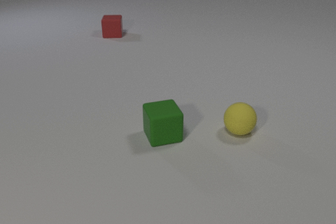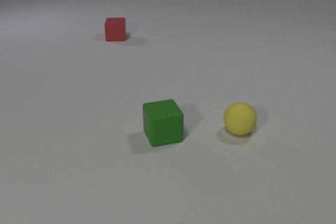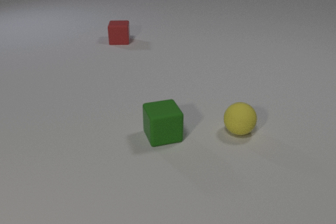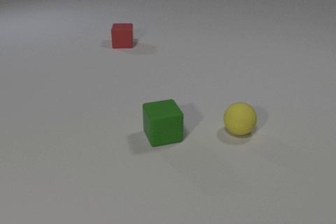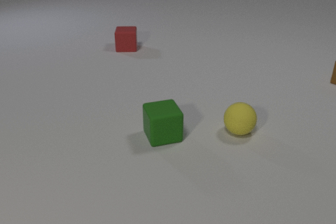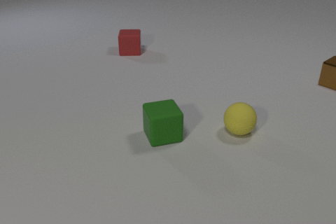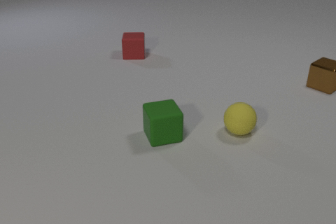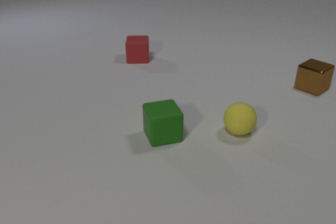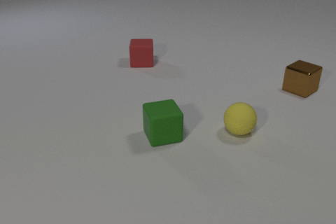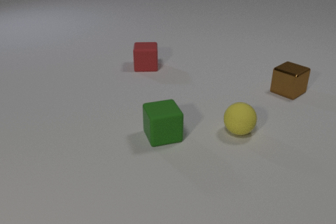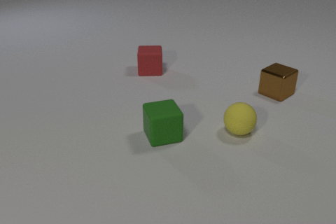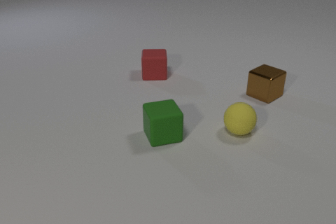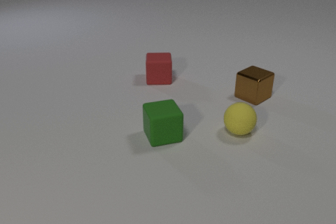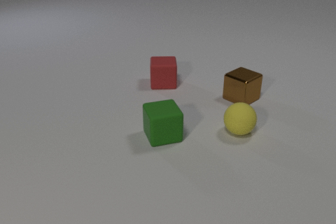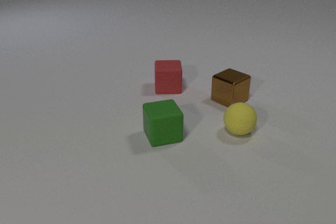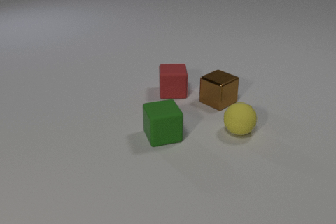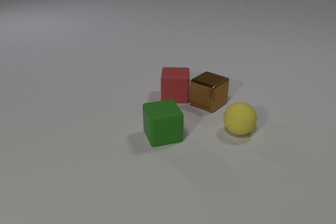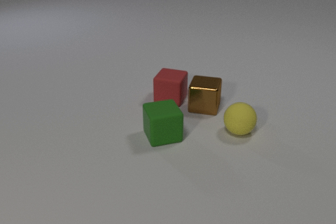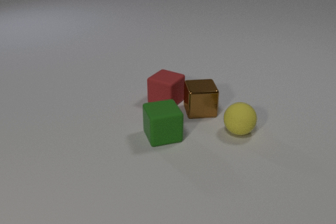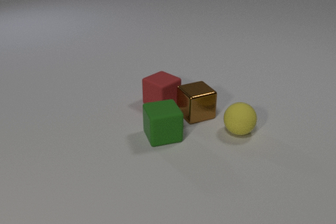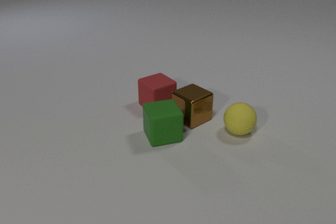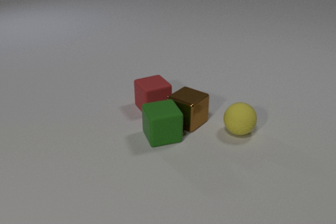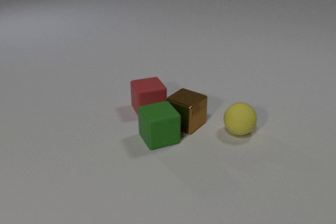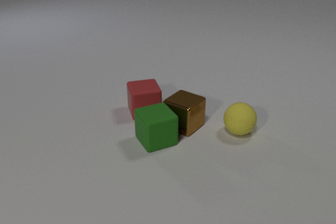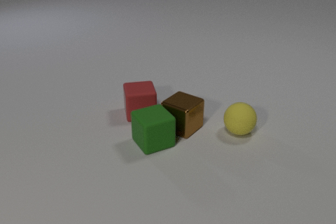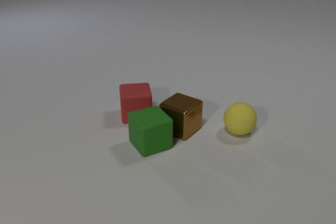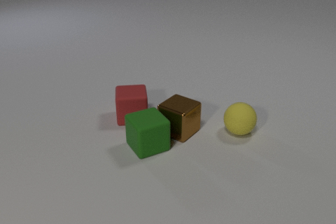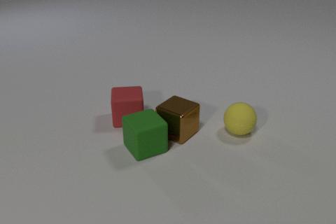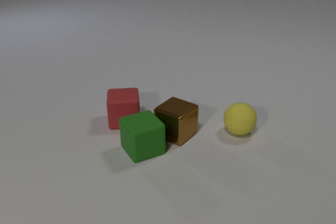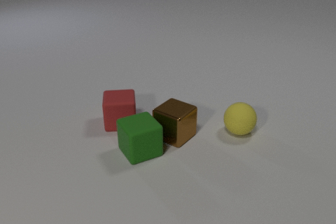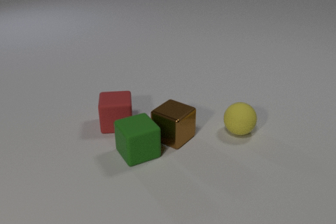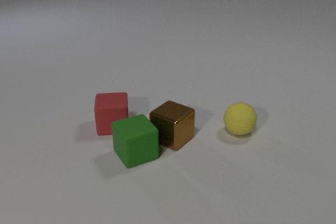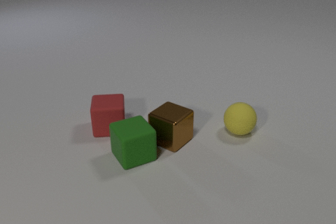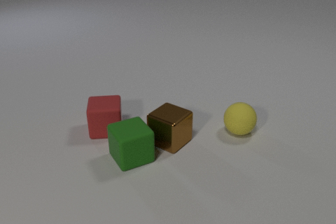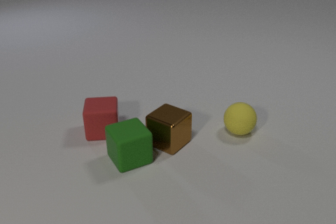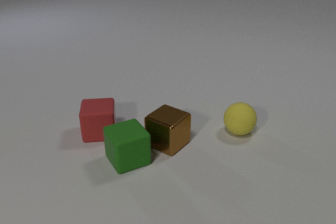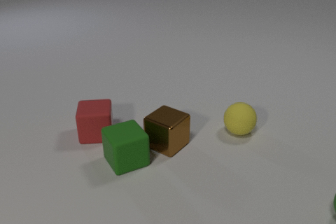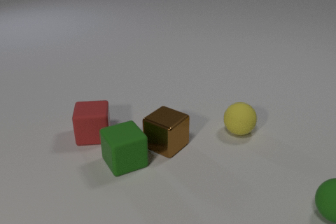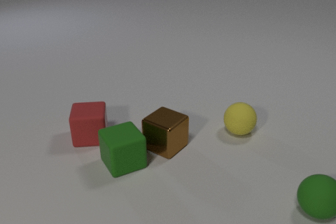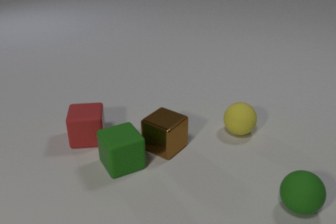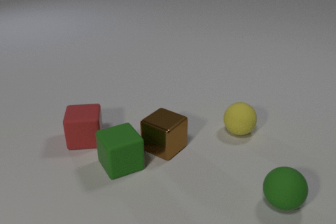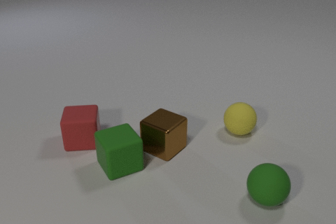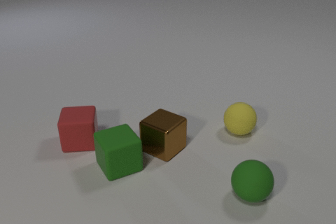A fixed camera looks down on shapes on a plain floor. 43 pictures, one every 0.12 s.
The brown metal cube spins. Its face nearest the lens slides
to the right.
The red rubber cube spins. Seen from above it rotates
clockwise.
0.00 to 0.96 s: The brown metal cube comes in at the right edge, slides to the left and toward the camera. The red rubber cube slides toward the camera.
0.96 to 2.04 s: The brown metal cube slides to the left and toward the camera, spins counterclockwise seen from above by about 30 degrees, its near face sliding to the right. The red rubber cube slides toward the camera. The brown metal cube and the red rubber cube collide.
2.04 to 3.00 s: The brown metal cube slides toward the camera and to the left, spins so that its near face slides to the right, counterclockwise seen from above. The red rubber cube slides to the left and toward the camera, spins clockwise seen from above by about 60 degrees, its near face sliding to the left. The green rubber cube slides toward the camera and to the left. The brown metal cube and the green rubber cube collide.
3.00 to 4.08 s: The brown metal cube slides toward the camera and to the left. The red rubber cube slides to the left and toward the camera. The green rubber cube slides toward the camera and to the left.
4.08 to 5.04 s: The brown metal cube slides toward the camera. The red rubber cube slides to the left and toward the camera. The green rubber cube slides toward the camera and to the left. The green rubber sphere comes in at the right edge, rolls to the left.
How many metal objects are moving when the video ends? 1.
How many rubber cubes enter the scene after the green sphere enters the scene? 0.
What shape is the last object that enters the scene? sphere.
